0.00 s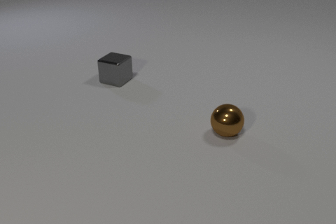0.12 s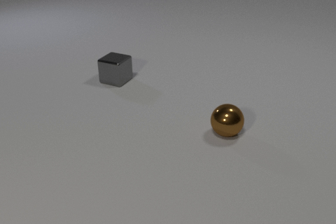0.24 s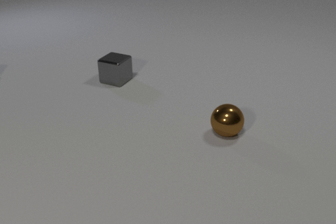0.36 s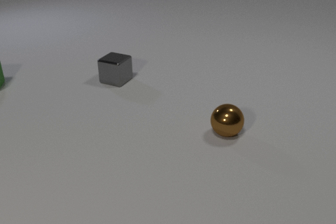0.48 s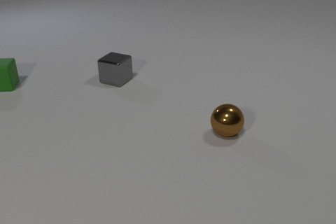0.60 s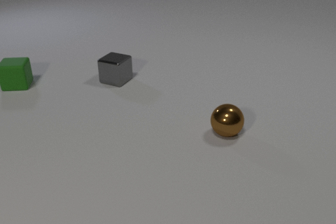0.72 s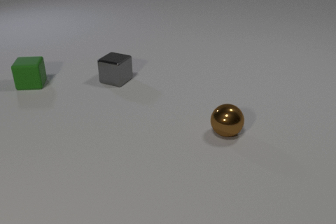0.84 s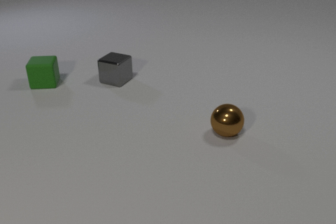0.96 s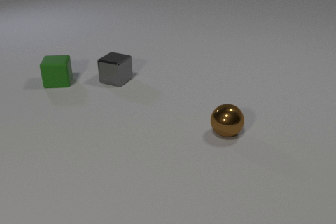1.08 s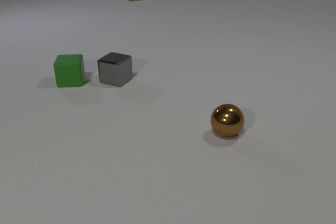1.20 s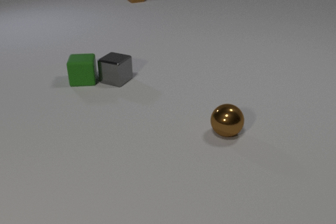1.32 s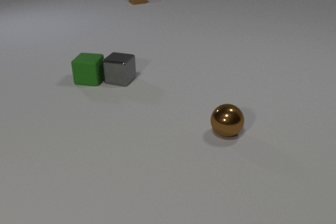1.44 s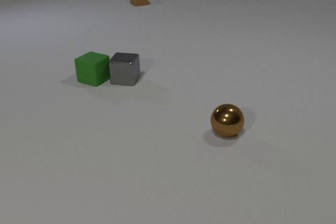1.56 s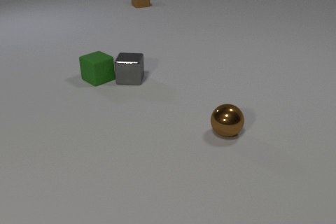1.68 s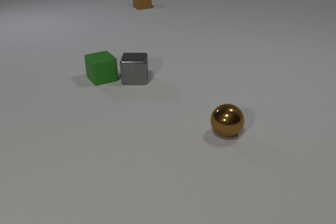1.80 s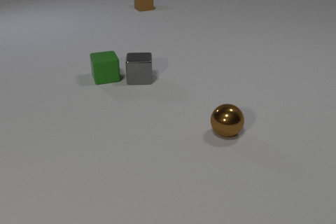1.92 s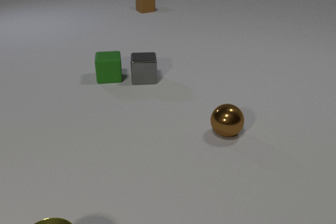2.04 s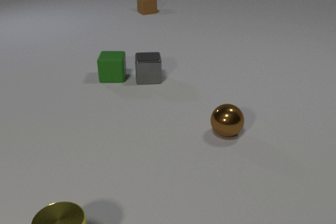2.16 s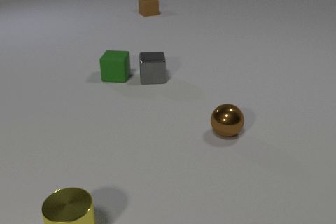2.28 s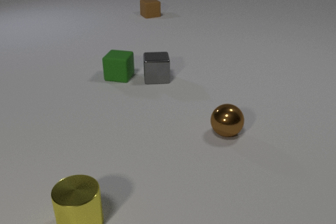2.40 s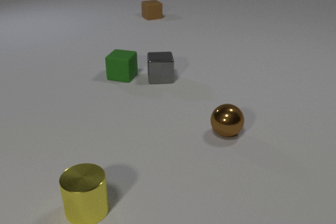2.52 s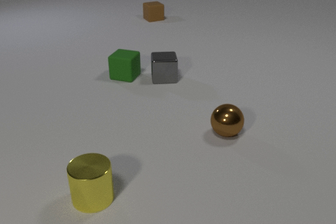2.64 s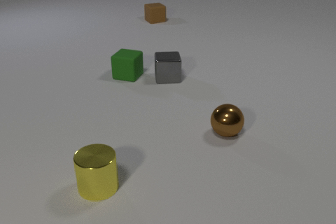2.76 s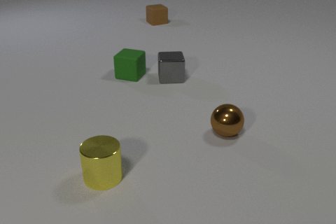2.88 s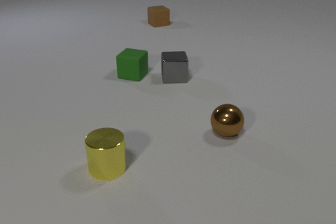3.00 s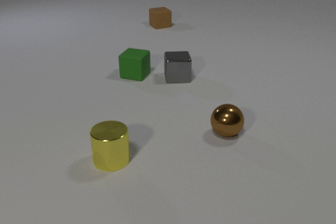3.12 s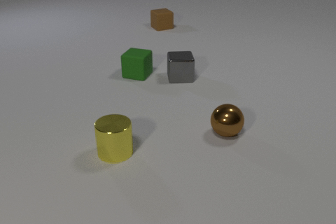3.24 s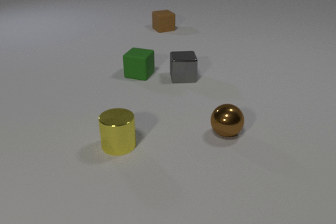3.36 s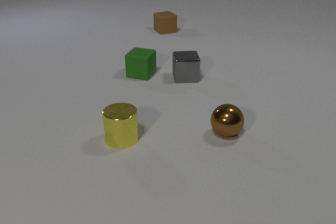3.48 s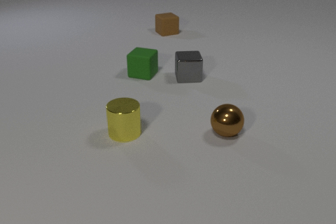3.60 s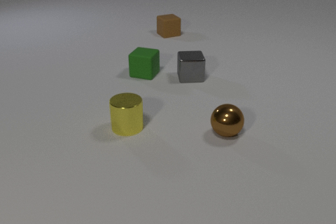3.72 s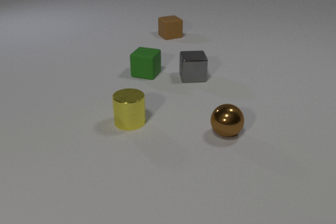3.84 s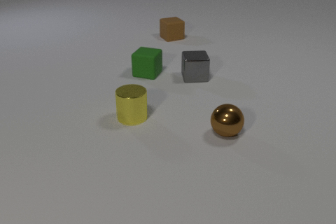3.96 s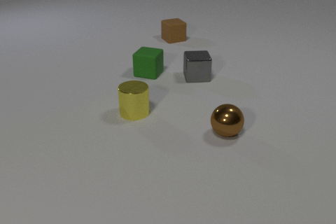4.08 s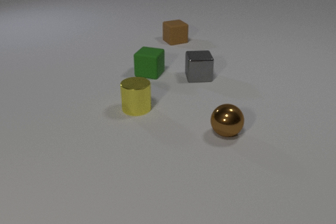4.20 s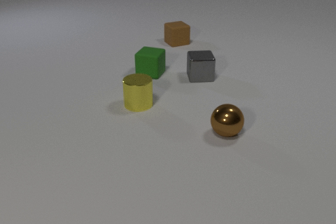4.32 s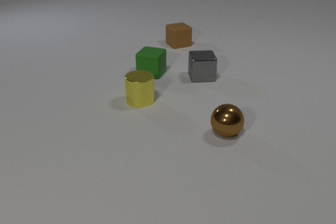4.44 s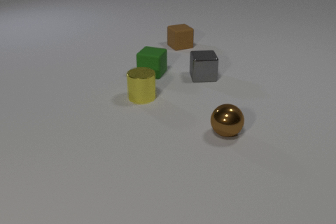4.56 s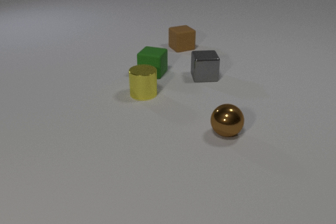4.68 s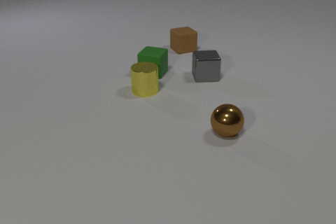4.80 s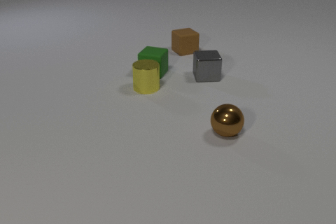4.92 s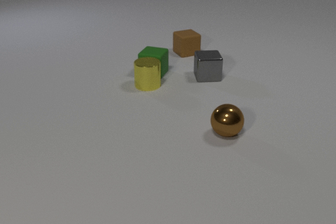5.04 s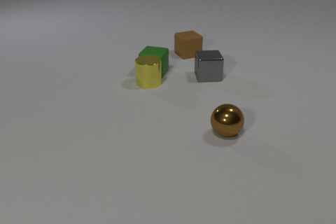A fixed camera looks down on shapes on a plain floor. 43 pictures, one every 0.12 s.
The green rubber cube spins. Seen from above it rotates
clockwise.
The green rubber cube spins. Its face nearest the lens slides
to the left.
0.00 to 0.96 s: The green rubber cube comes in at the left edge, slides to the right. The brown rubber cube comes in at the top edge, slides toward the camera.
0.96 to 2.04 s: The green rubber cube slides to the right, spins so that its near face slides to the left, clockwise seen from above. The gray metal cube slides to the right, spins counterclockwise seen from above by about 30 degrees, its near face sliding to the right. The brown rubber cube slides toward the camera. The yellow metal cylinder comes in at the bottom edge, slides away from the camera and to the right. The green rubber cube and the gray metal cube collide.
2.04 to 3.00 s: The green rubber cube slides to the right. The gray metal cube slides to the right. The brown rubber cube slides toward the camera. The yellow metal cylinder slides away from the camera.
3.00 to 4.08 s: The green rubber cube slides to the right. The gray metal cube slides to the right. The brown rubber cube slides toward the camera. The yellow metal cylinder slides away from the camera.
4.08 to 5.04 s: The gray metal cube slides to the right. The brown rubber cube slides toward the camera. The yellow metal cylinder slides away from the camera. The green rubber cube and the yellow metal cylinder collide.
Are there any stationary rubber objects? no.
What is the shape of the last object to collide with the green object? cylinder.
Are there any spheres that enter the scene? no.
